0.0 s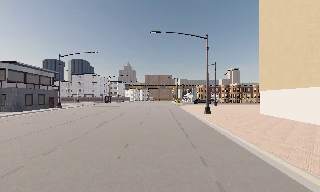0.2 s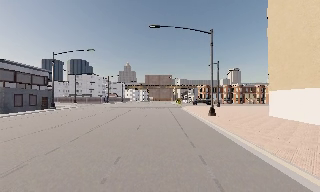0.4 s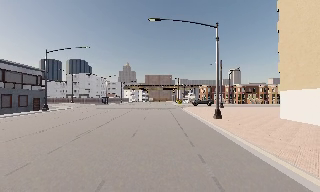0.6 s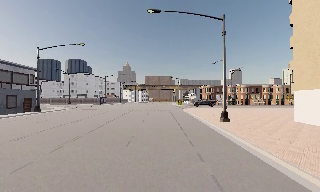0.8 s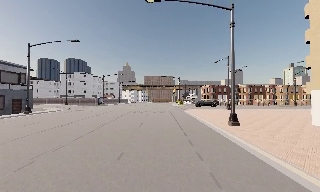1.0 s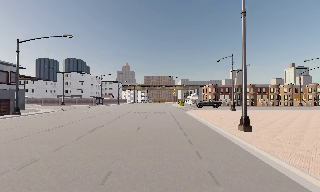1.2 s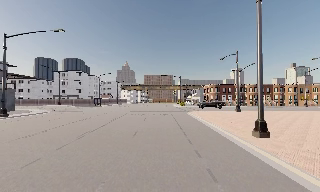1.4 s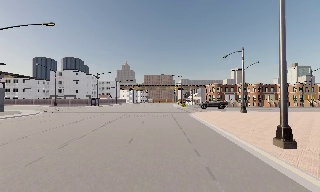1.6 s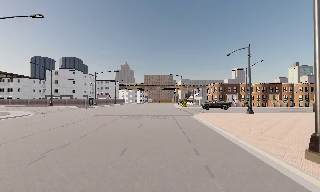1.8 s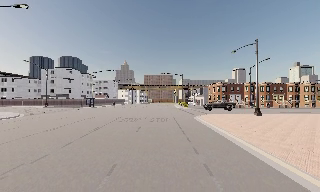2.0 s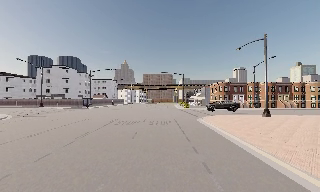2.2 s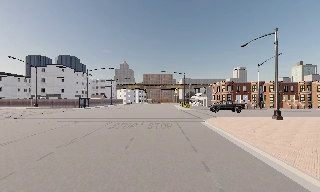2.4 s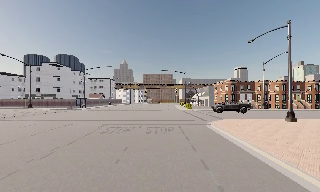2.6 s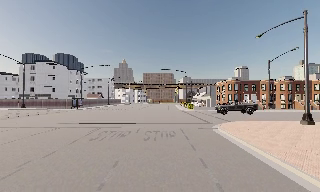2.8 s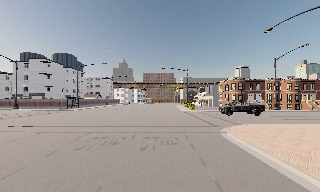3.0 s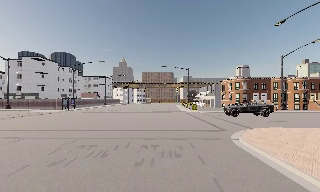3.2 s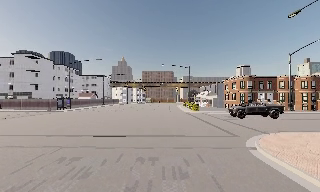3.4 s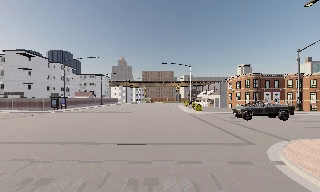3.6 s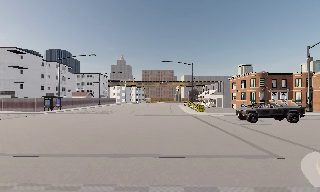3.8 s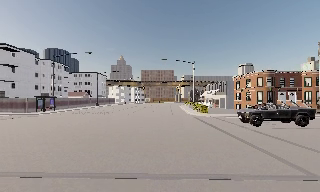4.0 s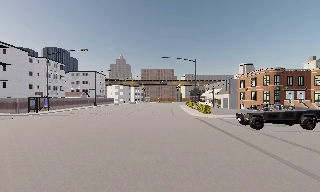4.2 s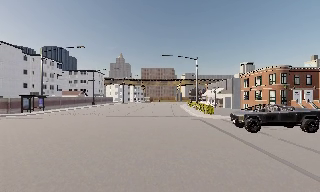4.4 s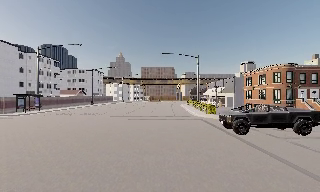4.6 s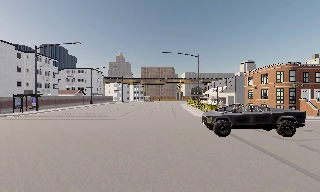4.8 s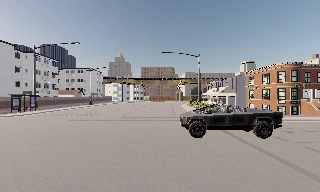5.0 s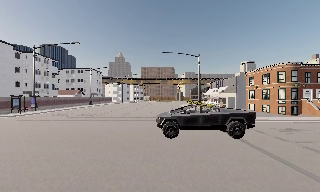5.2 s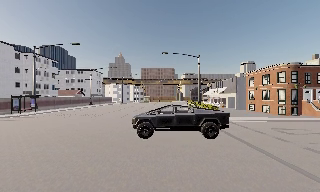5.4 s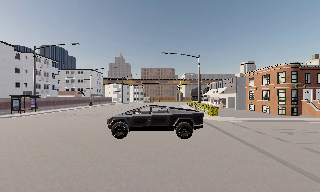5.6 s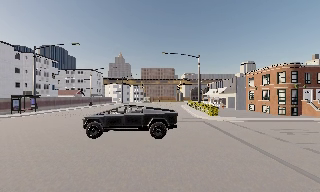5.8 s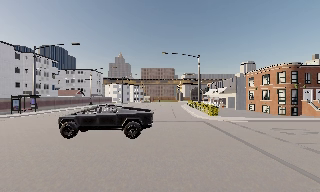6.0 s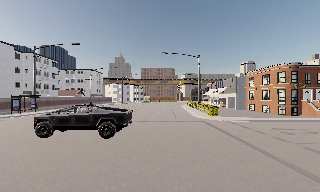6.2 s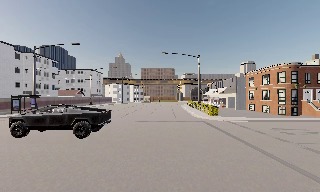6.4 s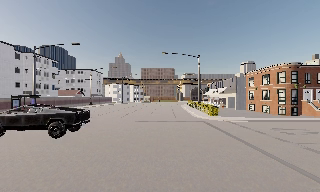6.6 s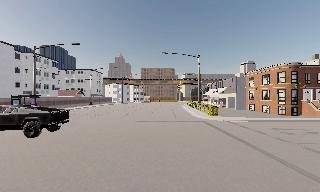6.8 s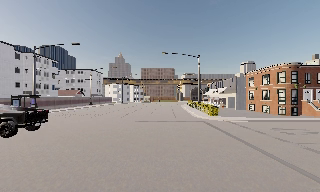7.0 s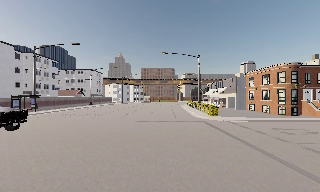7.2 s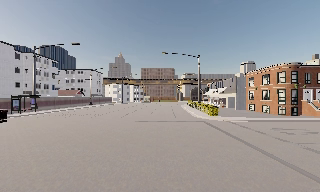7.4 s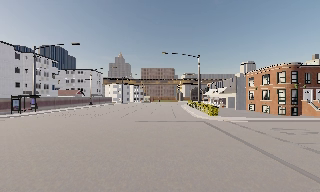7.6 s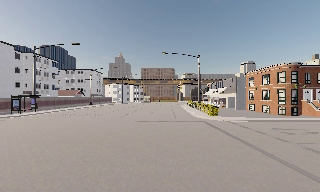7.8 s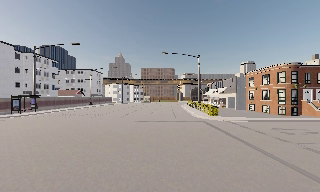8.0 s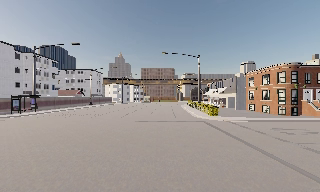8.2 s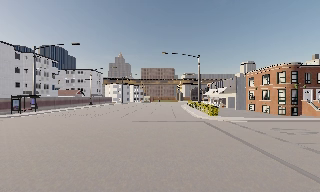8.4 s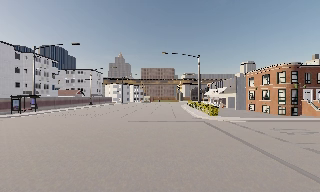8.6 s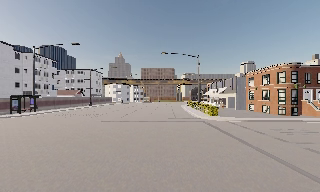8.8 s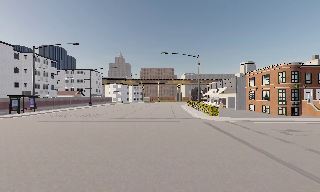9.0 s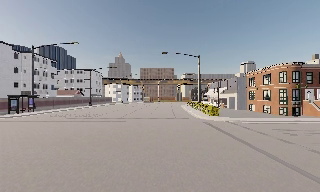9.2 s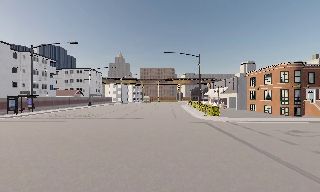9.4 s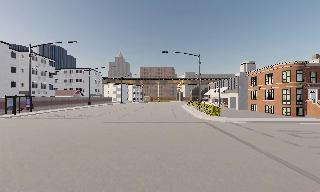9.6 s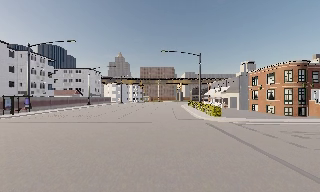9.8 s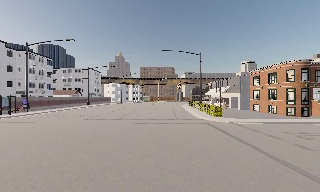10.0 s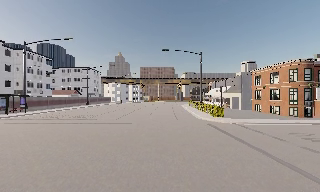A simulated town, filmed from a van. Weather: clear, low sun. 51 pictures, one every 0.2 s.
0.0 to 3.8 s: The camera travels forward, about 35 m, so what stands in front looms larger.
3.8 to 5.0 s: The camera travels forward, about 4.5 m, so what stands in front looms larger. It loses speed.
5.0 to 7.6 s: The camera keeps its place and its aim.
7.6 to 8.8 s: The camera shifts only a little, or ends up much as it began.
8.8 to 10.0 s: The camera travels forward, about 2 m, so what stands in front looms larger.
The film runs forward here.
